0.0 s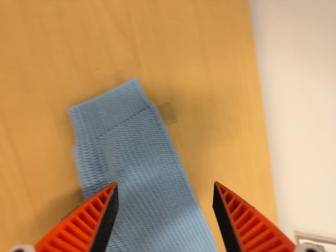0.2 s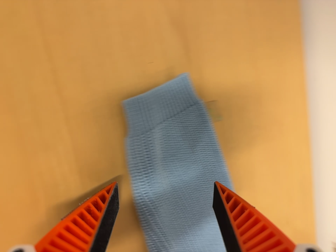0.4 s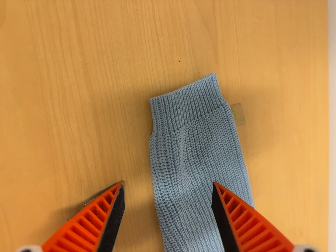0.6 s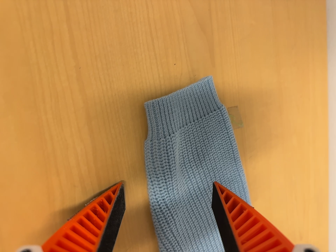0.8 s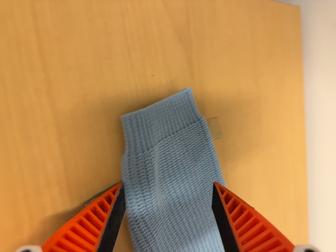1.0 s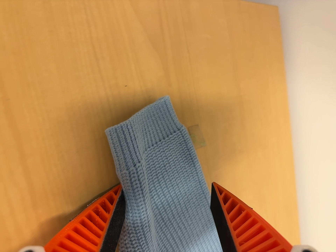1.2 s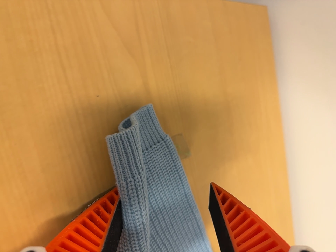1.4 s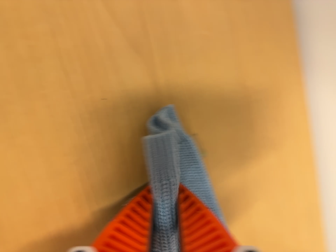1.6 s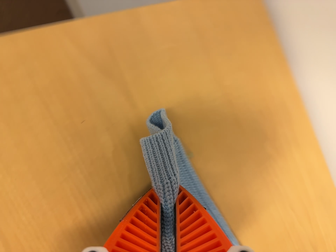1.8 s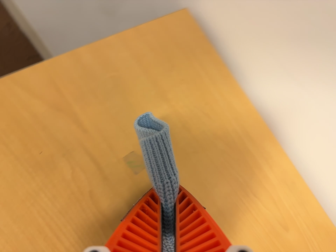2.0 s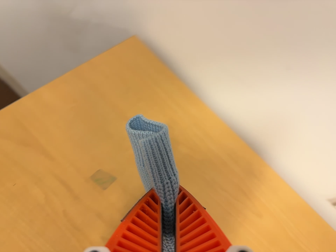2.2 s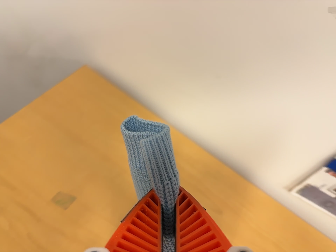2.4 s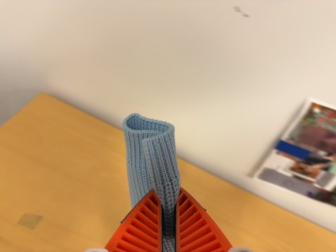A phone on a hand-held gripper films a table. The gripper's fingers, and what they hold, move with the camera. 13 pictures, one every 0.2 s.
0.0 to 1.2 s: The camera travels forward, about 5 cm, so what stands in front looms larger.
1.2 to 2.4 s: The camera travels to its right and backward, about 34 cm, so close, fixed things drift to the left. Its aim tips toward the top of its view by about 15 degrees, and the scene shifts downward. It rolls about its line of sight by about 50 degrees, and the scene rotates counterclockwise.
The film runs forward here.
